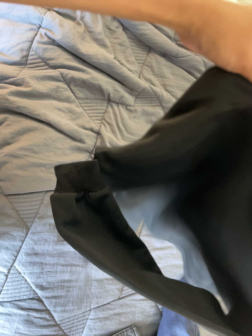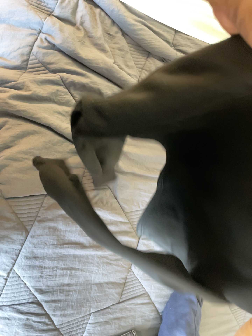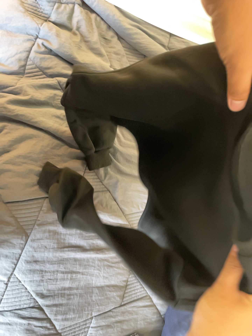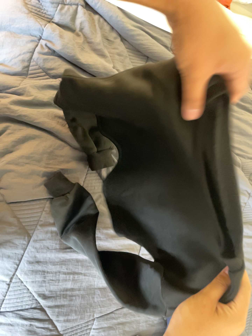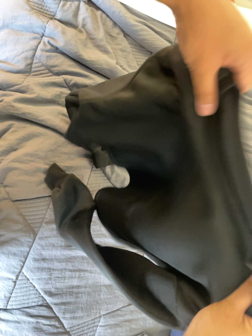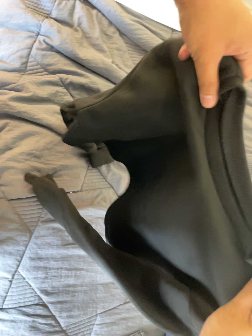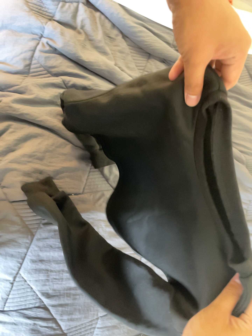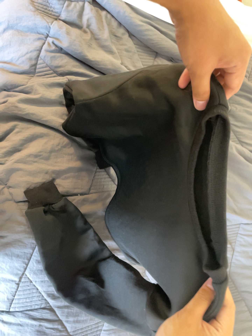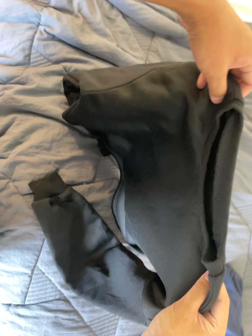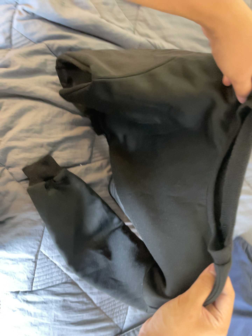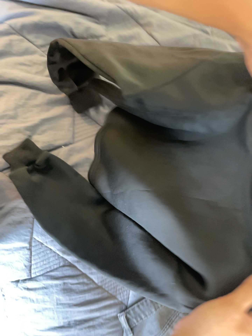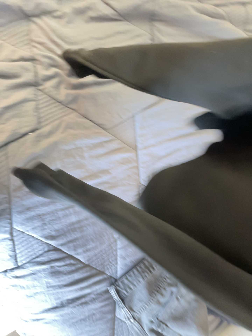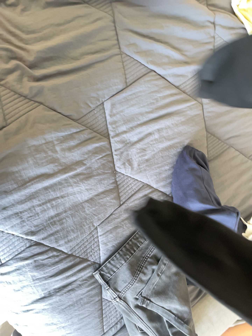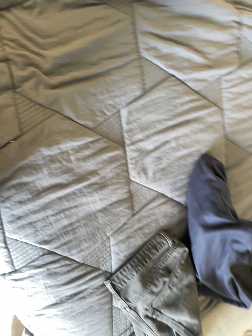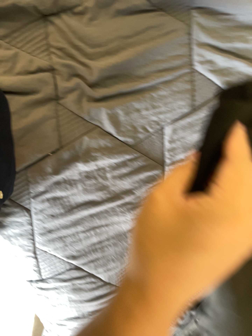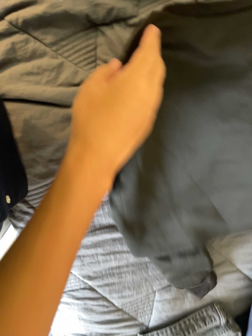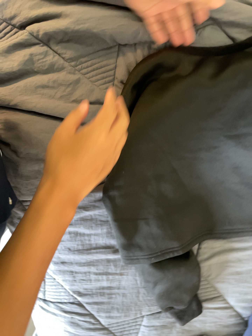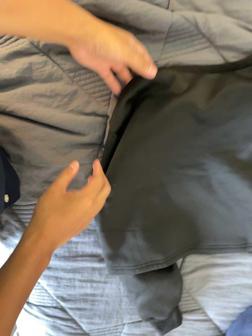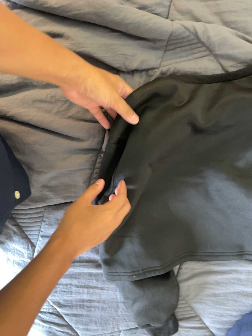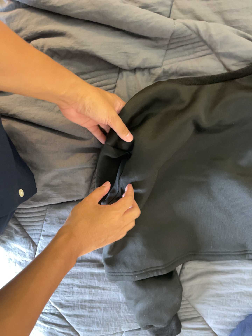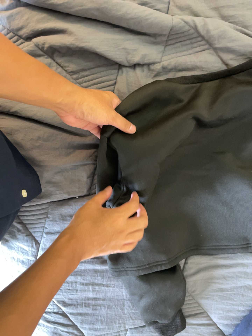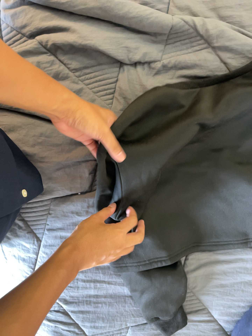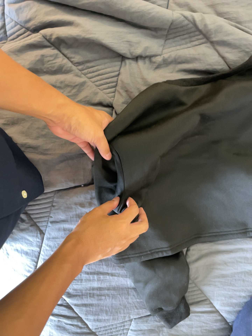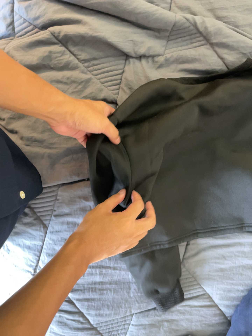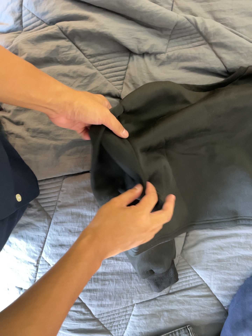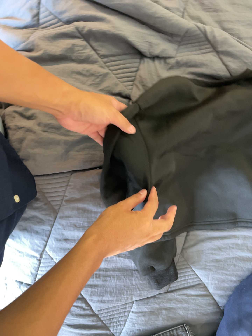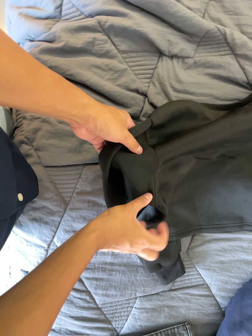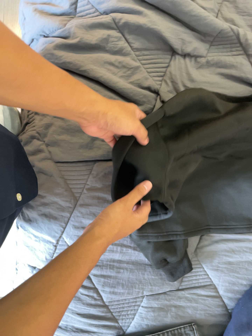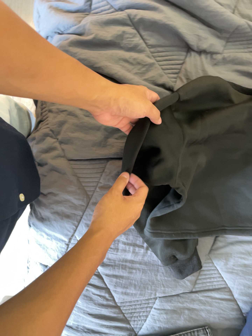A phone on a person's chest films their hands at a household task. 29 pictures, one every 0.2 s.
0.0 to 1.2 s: The camera shifts only a little, or ends up much as it began.
1.2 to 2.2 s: The camera travels to its right, toward the bottom of its view and forward, about 20 cm. Its aim tips toward the bottom of its view by about 10 degrees, and the scene shifts upward. It rolls about its line of sight by about 25 degrees, and the scene rotates counterclockwise.
2.2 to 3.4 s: The camera pans to its left by about 15 degrees. It travels toward the top of its view, about 34 cm. Its aim tips toward the bottom of its view by about 15 degrees. It rolls about its line of sight by about 25 degrees, and the scene rotates clockwise.
3.4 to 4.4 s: The camera travels toward the bottom of its view, about 10 cm.
4.4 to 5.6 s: The camera travels to its left and toward the bottom of its view, about 20 cm, so close, fixed things drift to the right. It rolls about its line of sight by about 10 degrees, and the scene rotates clockwise.
The film runs forward here.
